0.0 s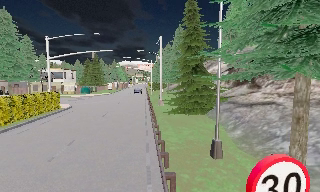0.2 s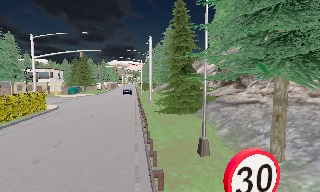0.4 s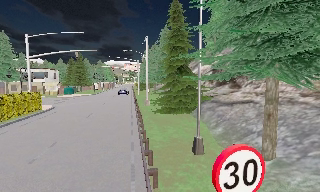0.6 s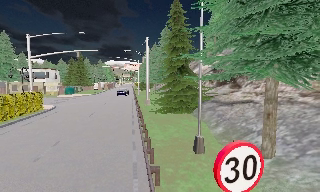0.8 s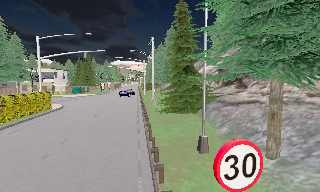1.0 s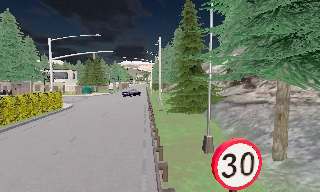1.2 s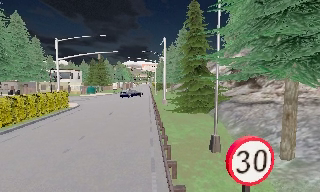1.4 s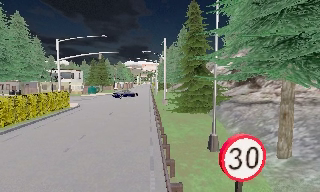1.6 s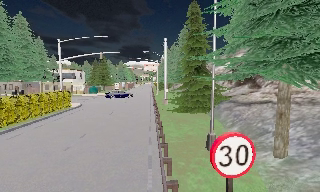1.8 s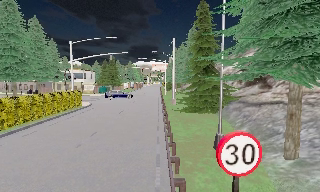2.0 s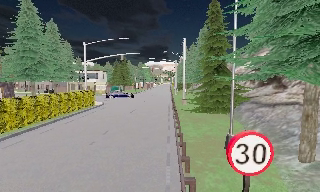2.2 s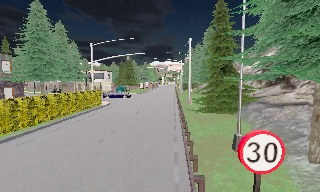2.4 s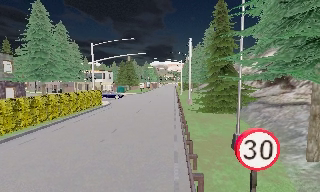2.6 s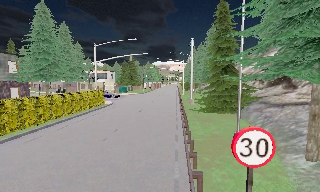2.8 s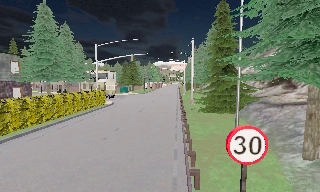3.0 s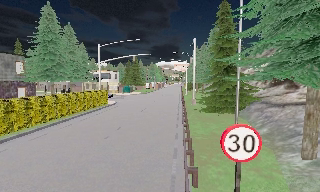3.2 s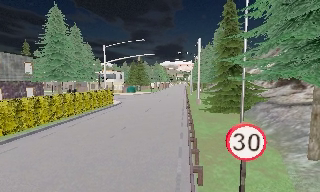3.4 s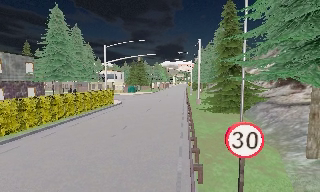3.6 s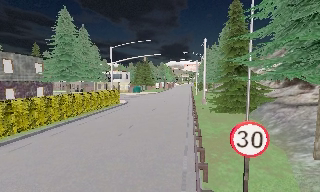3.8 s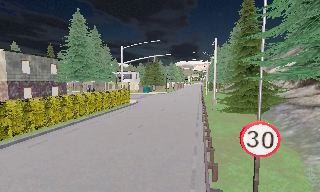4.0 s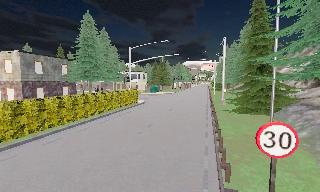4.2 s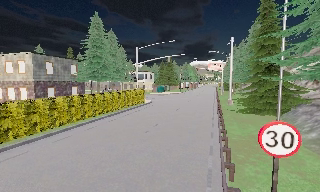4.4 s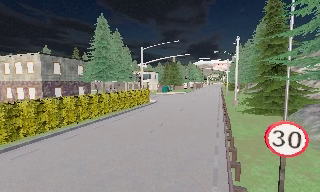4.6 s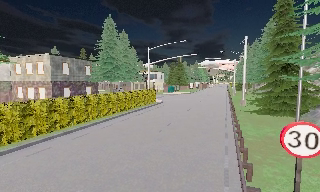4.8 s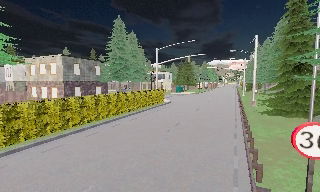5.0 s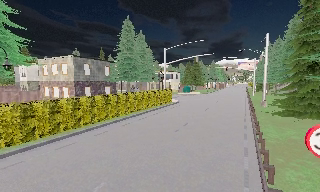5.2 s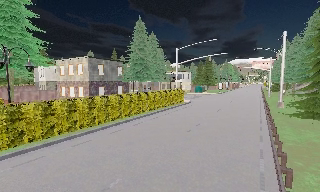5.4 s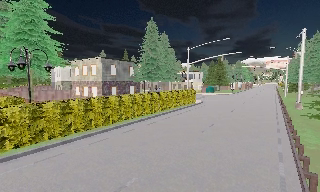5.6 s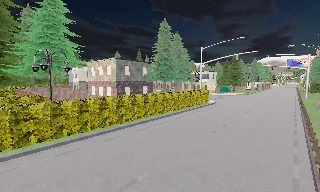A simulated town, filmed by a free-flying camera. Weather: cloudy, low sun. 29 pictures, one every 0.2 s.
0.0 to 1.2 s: The camera travels backward, about 0.5 m, so what stands in front gets smaller.
1.2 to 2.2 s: The camera shifts only a little, or ends up much as it began.
2.2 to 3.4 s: The camera travels backward, about 0.5 m, so what stands in front gets smaller.
3.4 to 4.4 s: The camera pans to its left, which is counterclockwise from overhead, by about 10 degrees.
4.4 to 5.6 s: The scene slides to the right, as the camera pans about 20 degrees to its left. It travels to its left, about 0.5 m, so close, fixed things drift to the right.
The film runs backward here.
